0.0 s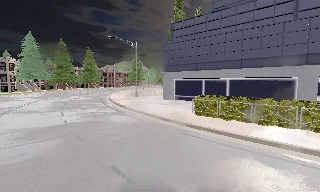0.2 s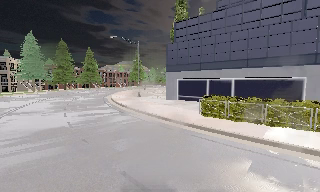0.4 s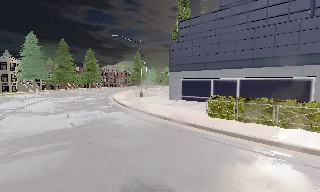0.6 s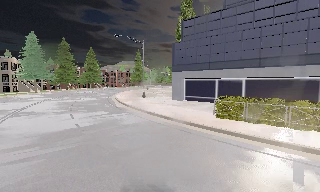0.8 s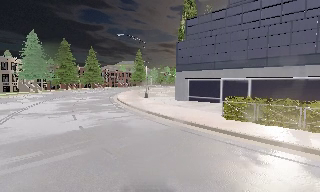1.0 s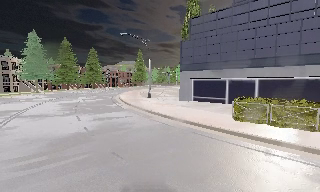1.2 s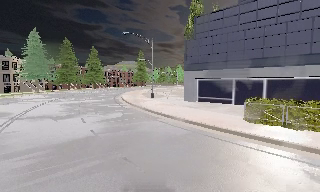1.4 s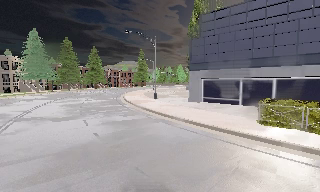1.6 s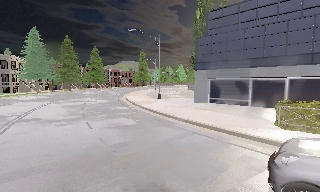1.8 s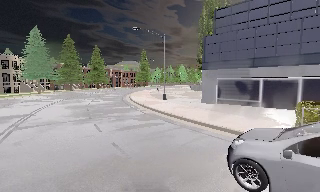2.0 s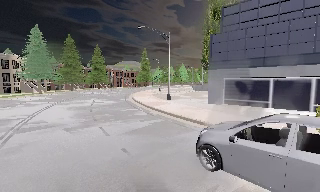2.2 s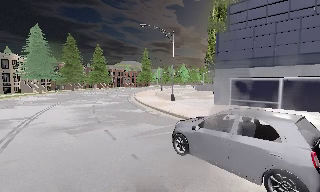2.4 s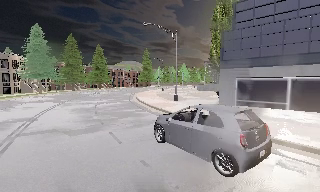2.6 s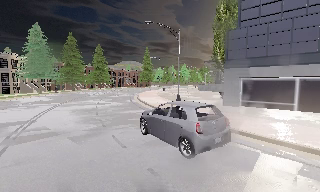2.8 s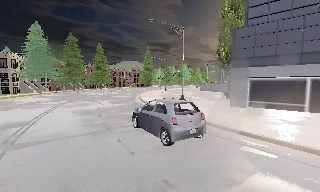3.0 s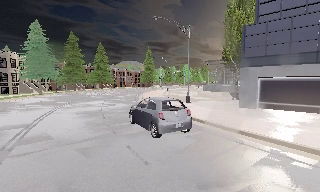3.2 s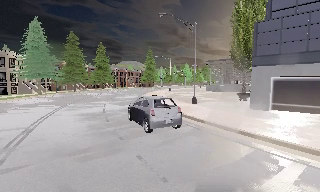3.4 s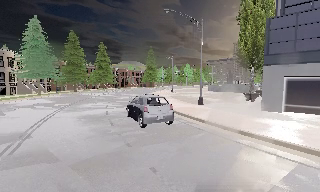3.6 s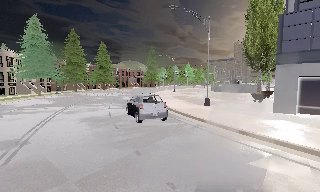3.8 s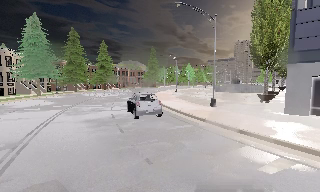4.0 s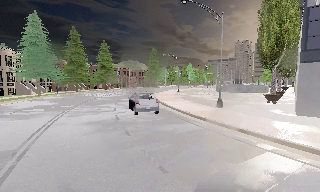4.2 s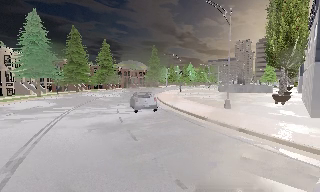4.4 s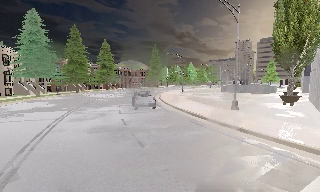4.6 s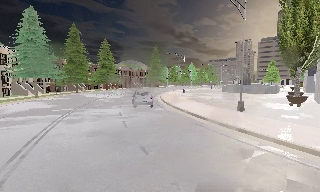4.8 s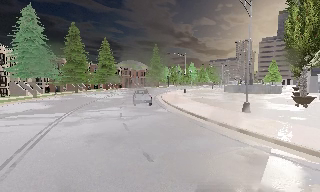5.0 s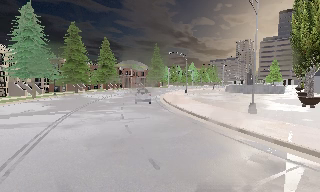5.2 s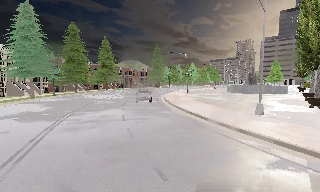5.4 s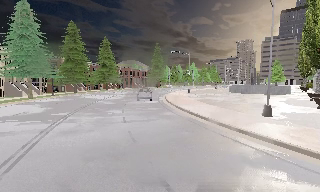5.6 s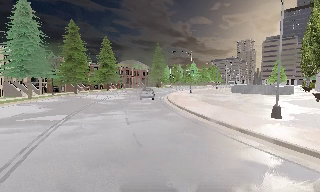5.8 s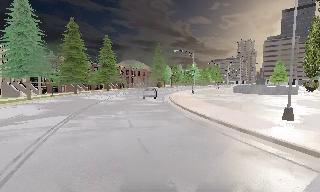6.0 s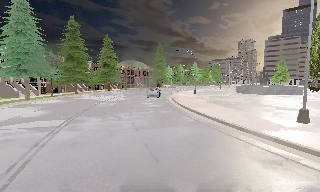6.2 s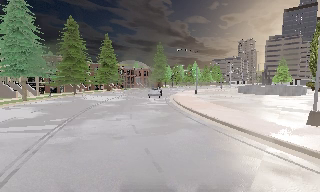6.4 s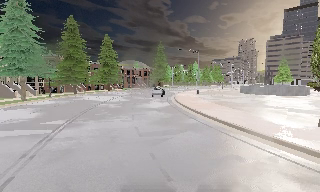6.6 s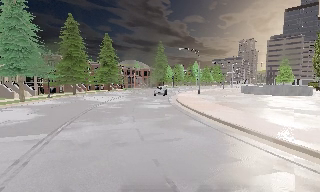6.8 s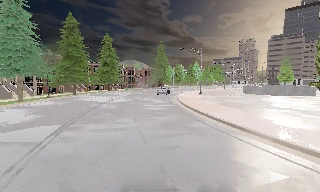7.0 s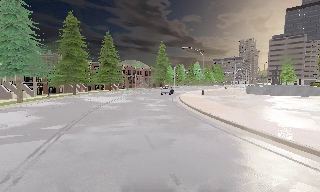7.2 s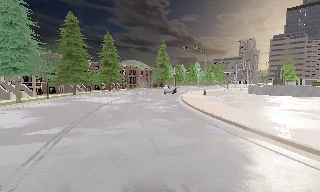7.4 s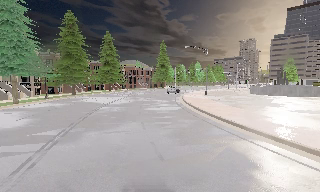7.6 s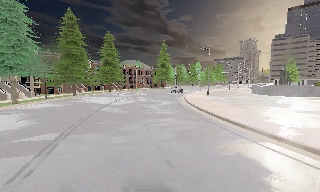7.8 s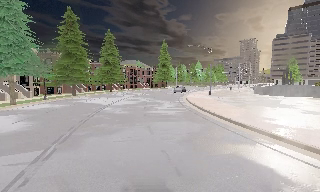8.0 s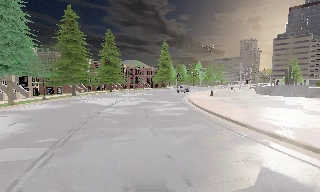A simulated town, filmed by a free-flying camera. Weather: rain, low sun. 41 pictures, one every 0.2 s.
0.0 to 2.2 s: The camera travels to its left and forward, about 6 m, so close, fixed things drift to the right.
2.2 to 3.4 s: The camera travels forward and to its left, about 4 m, so what stands in front looms larger. It gains speed.
3.4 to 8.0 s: The camera travels forward and to its left, about 12 m, so what stands in front looms larger.
The film runs forward here.
